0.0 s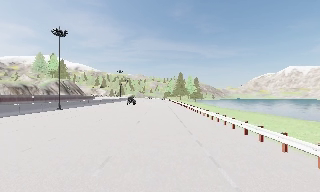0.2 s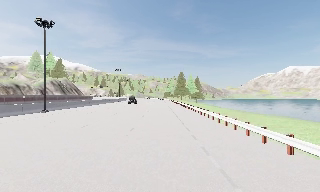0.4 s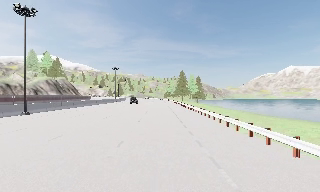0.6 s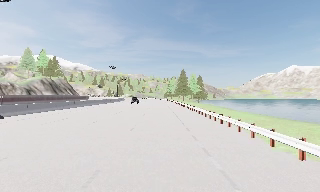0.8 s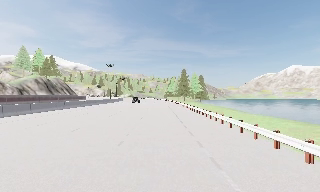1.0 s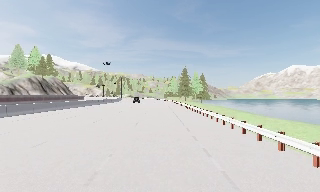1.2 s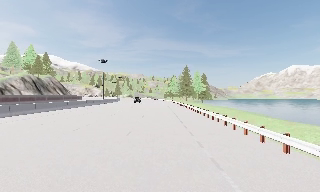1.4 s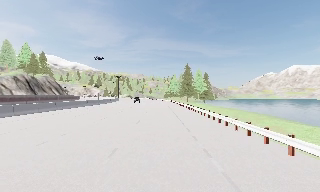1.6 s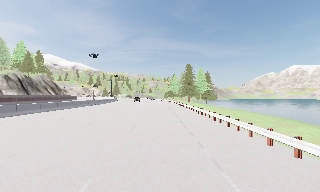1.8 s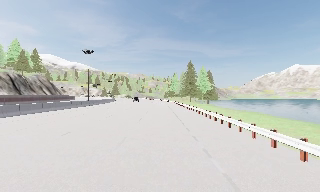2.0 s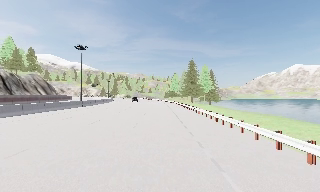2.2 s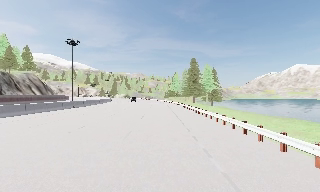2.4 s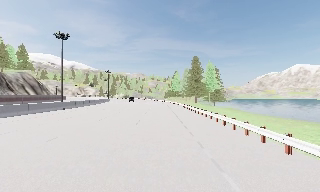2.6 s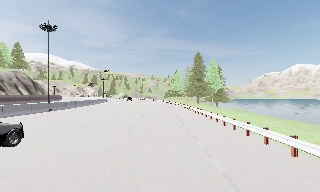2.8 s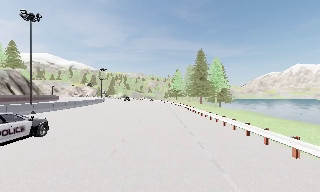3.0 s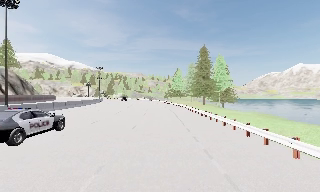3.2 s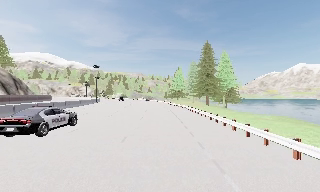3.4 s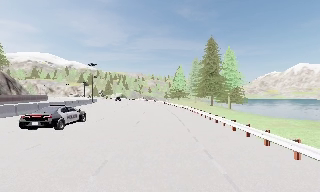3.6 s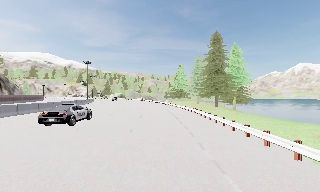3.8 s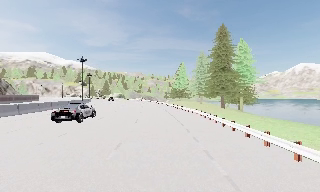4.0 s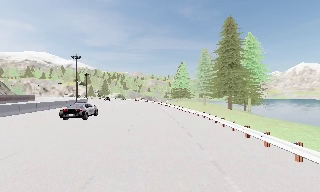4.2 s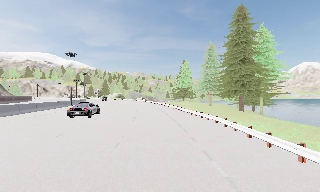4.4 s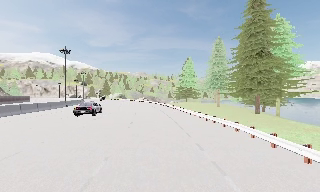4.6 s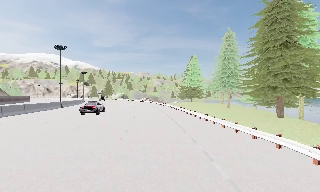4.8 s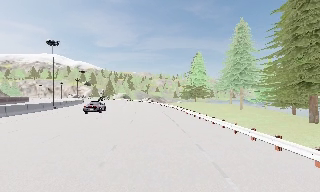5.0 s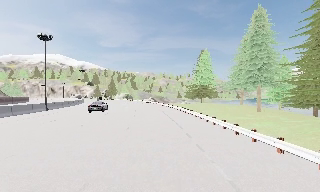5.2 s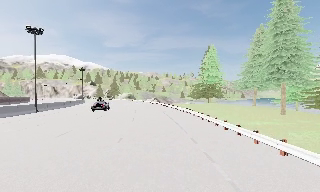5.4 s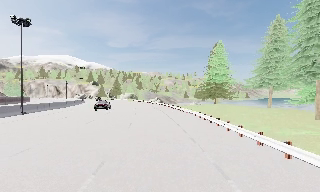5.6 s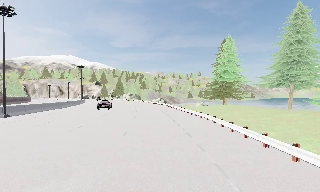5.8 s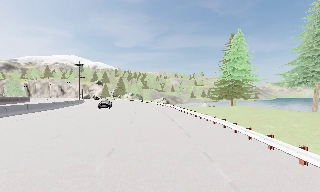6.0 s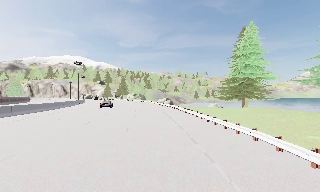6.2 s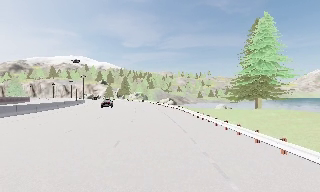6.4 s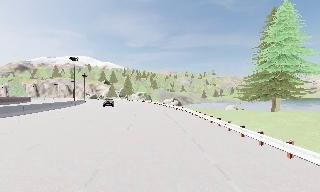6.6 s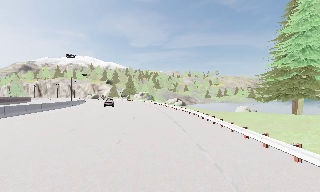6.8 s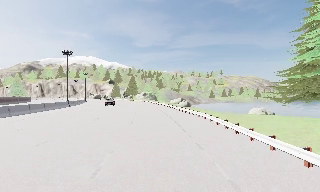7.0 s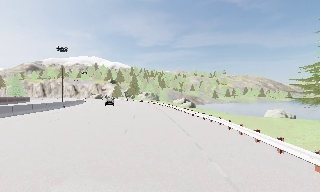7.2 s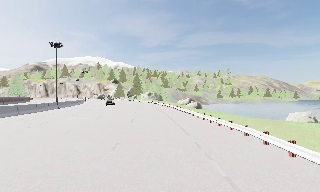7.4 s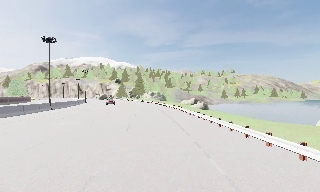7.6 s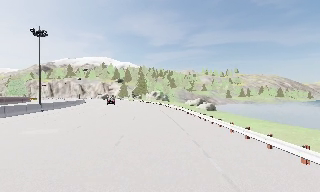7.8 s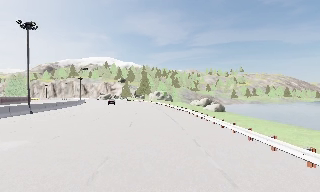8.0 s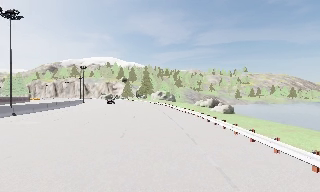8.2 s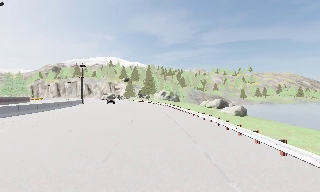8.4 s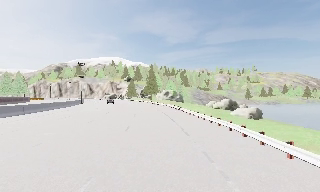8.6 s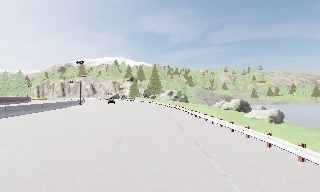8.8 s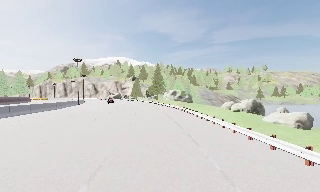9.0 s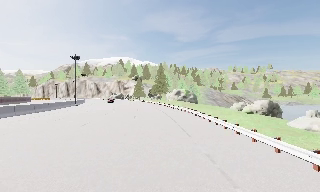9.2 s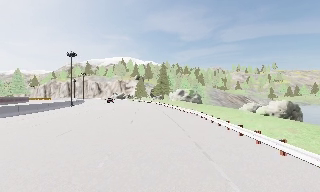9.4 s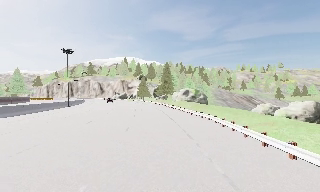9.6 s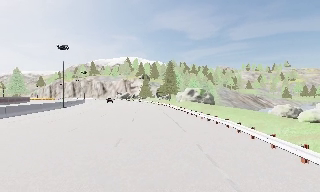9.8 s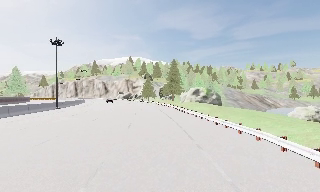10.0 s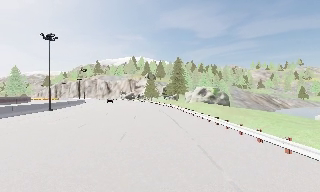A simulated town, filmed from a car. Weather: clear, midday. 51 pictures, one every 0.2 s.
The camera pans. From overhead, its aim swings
counterclockwise.
The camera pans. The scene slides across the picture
to the right.
0.0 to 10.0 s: The scene slides to the right, as the camera pans about 30 degrees to its left. It travels forward, about 150 m.
The film runs forward here.
